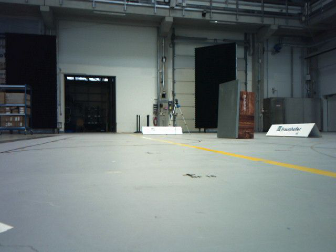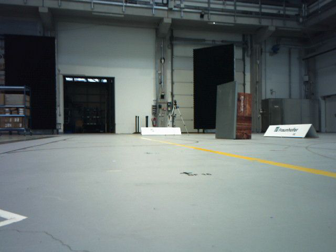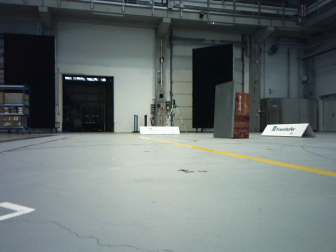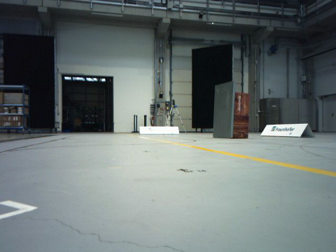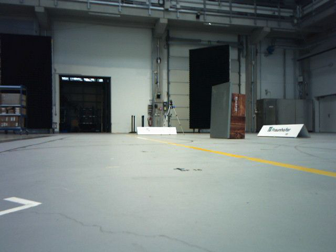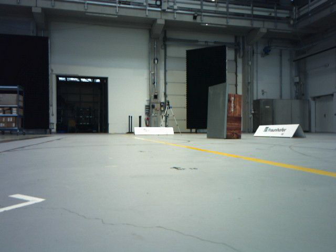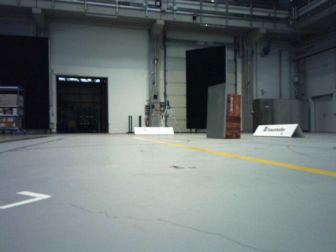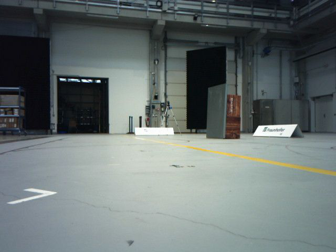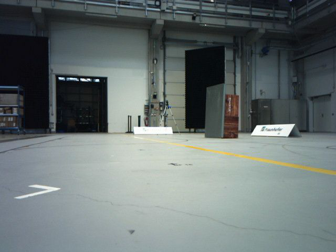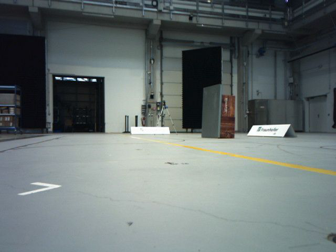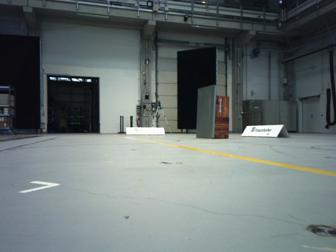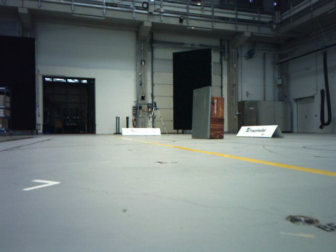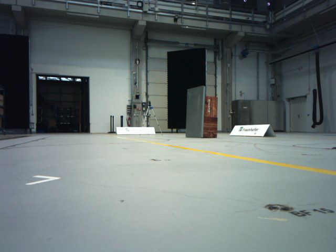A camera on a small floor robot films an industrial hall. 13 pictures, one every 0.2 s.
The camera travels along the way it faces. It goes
backward.
0.0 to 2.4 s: The camera travels backward, about 0.5 m, so what stands in front gets smaller.
The film runs backward here.
